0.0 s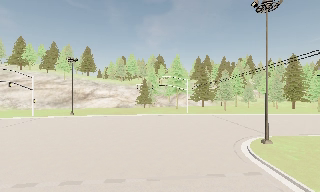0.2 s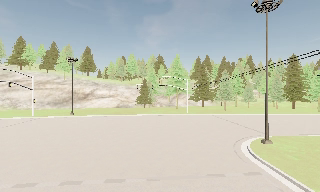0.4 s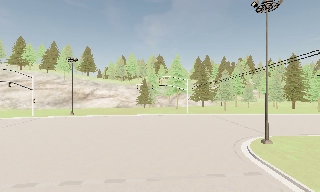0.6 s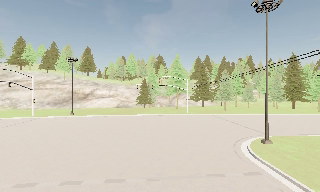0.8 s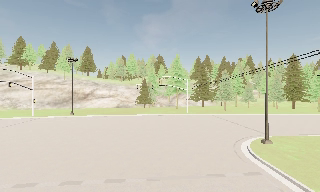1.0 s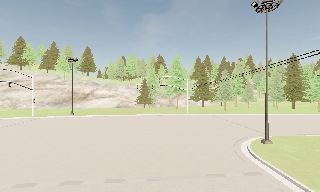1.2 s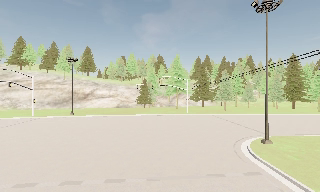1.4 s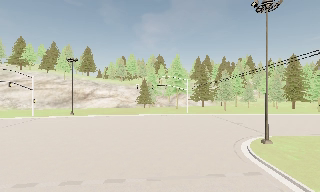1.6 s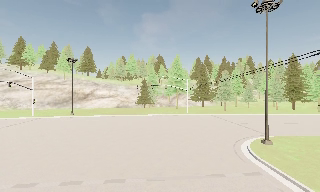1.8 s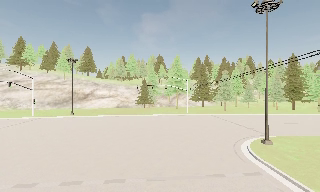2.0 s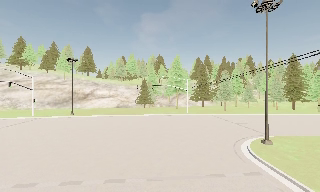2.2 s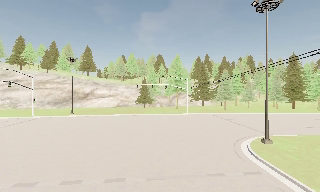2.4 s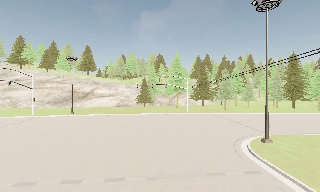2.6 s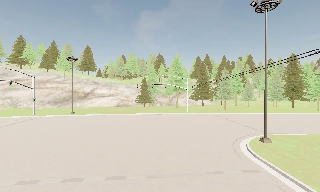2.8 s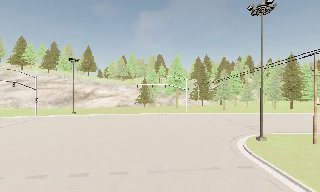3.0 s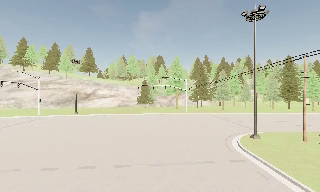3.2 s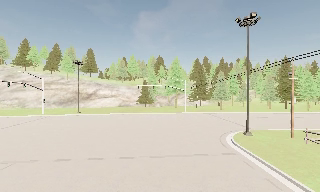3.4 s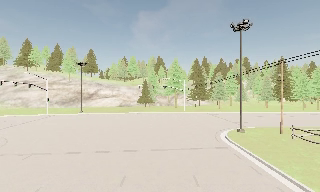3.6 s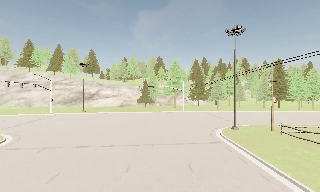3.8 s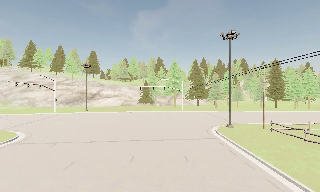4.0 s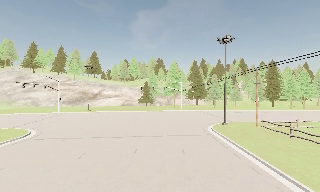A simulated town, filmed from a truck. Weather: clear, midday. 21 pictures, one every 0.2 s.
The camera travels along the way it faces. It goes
backward.
0.0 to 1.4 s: The camera keeps its place and its aim.
1.4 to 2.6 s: The camera shifts only a little, or ends up much as it began.
2.6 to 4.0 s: The camera travels backward, about 8 m, so what stands in front gets smaller. It gains speed.
The film runs backward here.
